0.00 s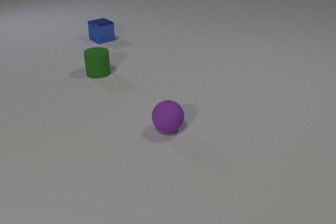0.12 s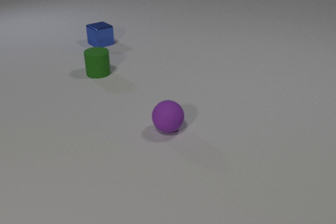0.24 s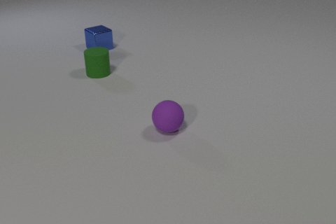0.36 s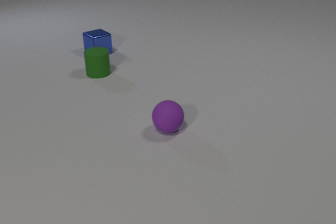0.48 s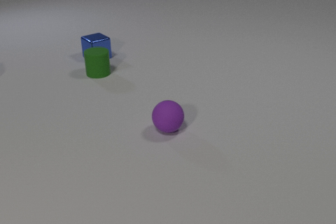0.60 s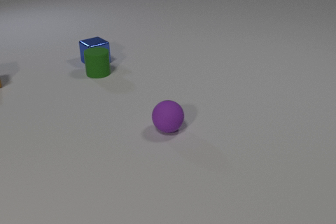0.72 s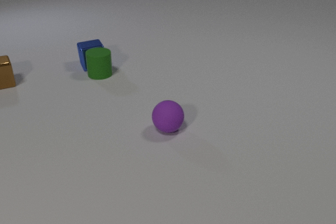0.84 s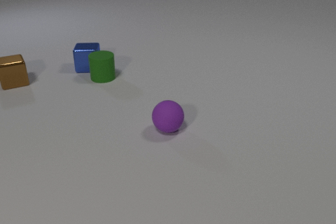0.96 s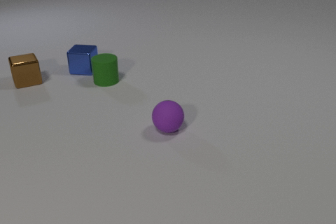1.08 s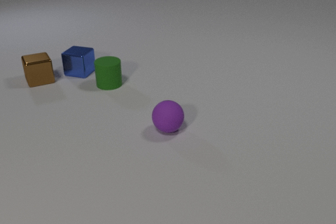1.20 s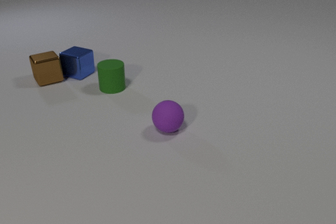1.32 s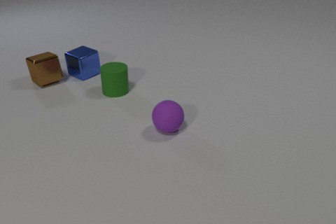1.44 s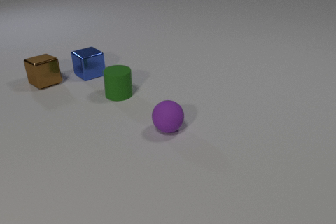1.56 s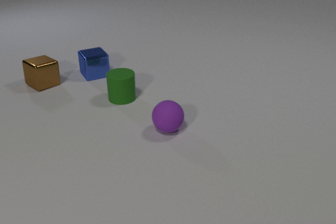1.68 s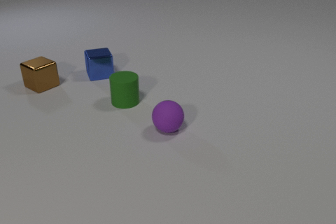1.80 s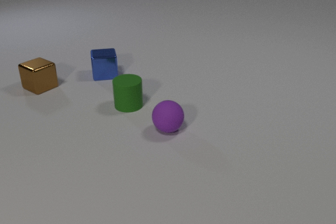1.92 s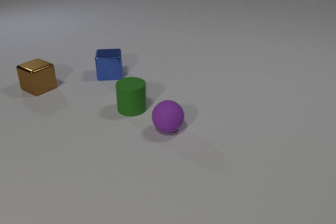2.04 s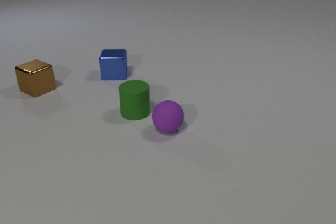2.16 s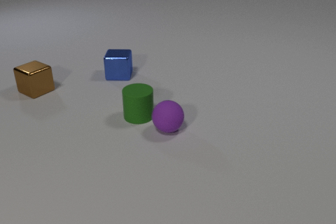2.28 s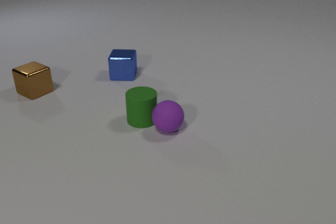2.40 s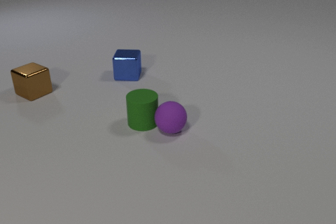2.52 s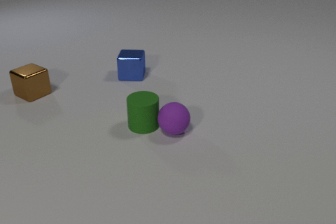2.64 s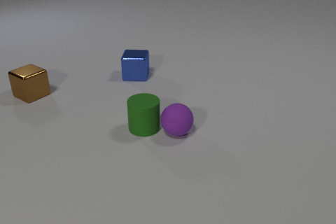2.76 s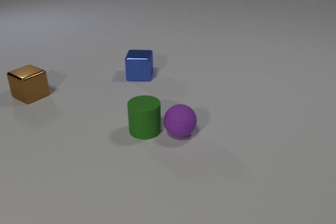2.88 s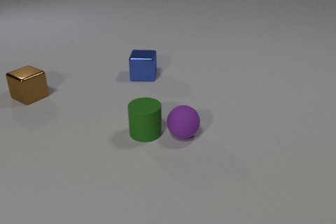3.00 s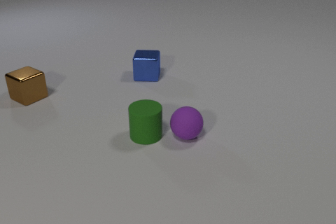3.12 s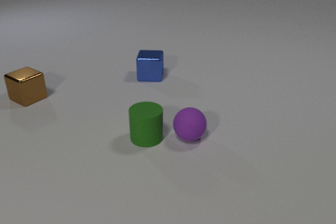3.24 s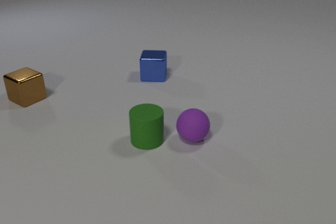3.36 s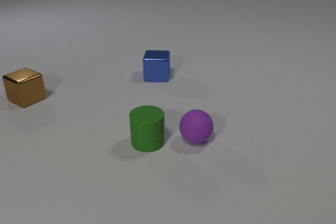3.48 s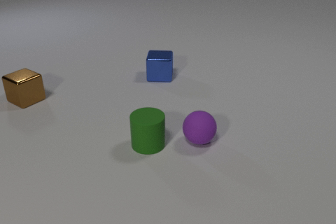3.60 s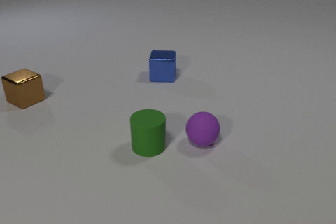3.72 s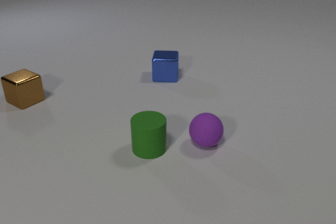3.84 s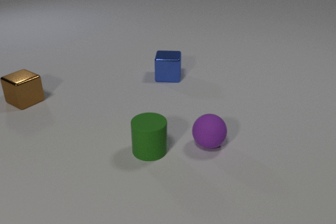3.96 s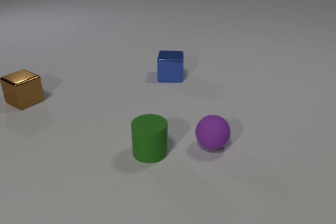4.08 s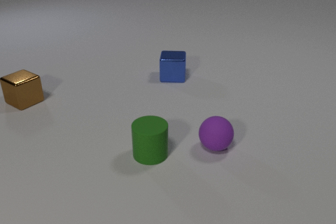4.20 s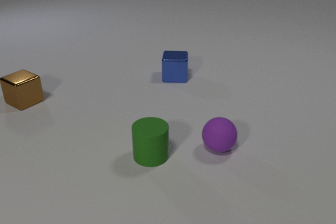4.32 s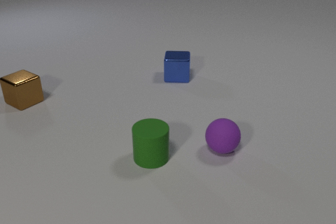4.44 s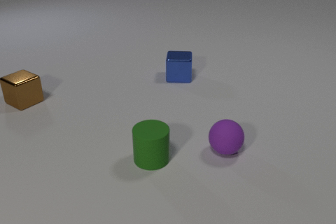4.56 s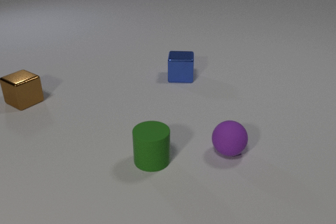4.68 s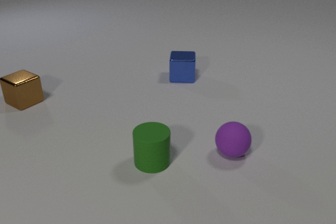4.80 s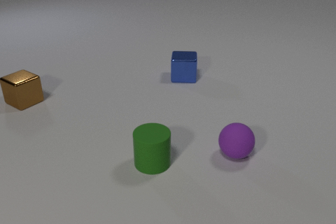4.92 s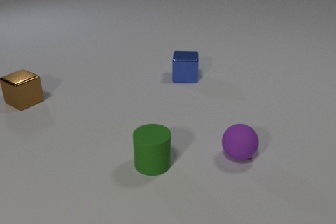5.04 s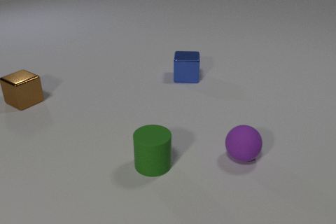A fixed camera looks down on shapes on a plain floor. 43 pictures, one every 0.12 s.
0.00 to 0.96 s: The blue metal cube slides toward the camera, spins so that its near face slides to the left, clockwise seen from above. The green rubber cylinder slides toward the camera. The brown metal cube comes in at the left edge, slides to the right. The blue metal cube and the green rubber cylinder collide.
0.96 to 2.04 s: The blue metal cube slides to the right and toward the camera, spins so that its near face slides to the left, clockwise seen from above. The green rubber cylinder slides toward the camera. The brown metal cube slides toward the camera and to the right, spins counterclockwise seen from above by about 30 degrees, its near face sliding to the right. The blue metal cube and the brown metal cube collide.
2.04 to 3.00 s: The blue metal cube slides to the right. The green rubber cylinder slides toward the camera. The brown metal cube slides toward the camera and to the left. The purple rubber sphere rolls to the right and toward the camera. The green rubber cylinder and the purple rubber sphere collide.
3.00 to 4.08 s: The blue metal cube slides to the right. The green rubber cylinder slides toward the camera. The brown metal cube slides toward the camera. The purple rubber sphere rolls to the right and toward the camera.
4.08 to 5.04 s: The blue metal cube slides to the right. The green rubber cylinder slides toward the camera. The purple rubber sphere rolls to the right and toward the camera.
How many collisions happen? 3.
Are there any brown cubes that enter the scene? yes.
How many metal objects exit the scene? 0.
